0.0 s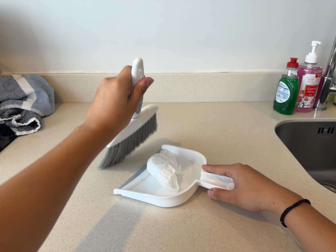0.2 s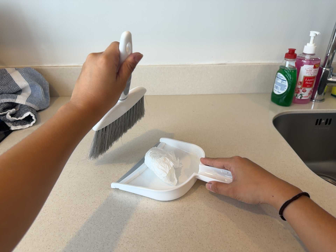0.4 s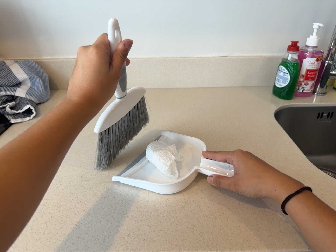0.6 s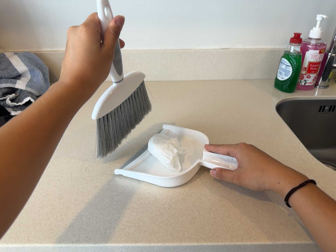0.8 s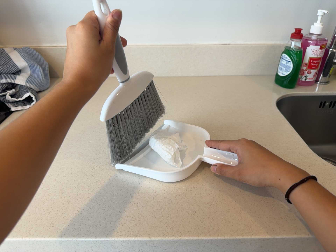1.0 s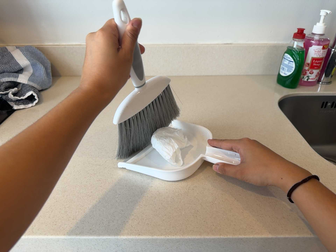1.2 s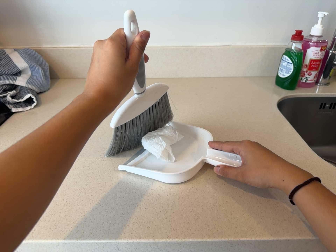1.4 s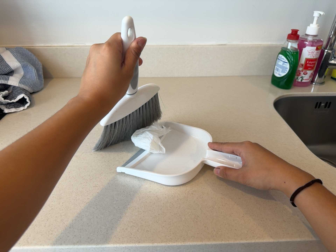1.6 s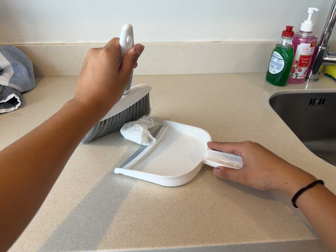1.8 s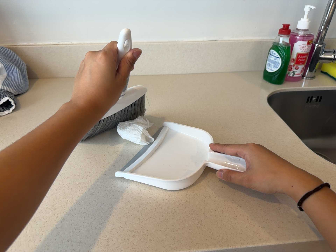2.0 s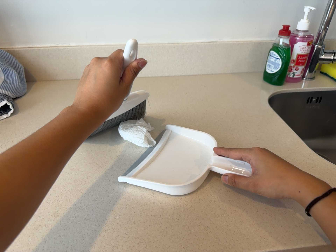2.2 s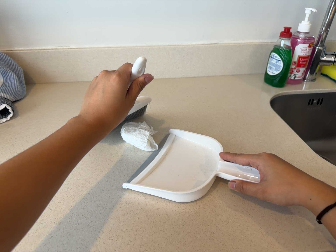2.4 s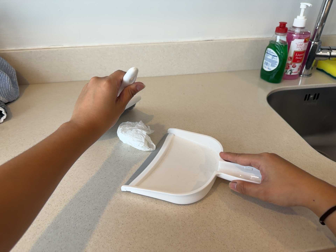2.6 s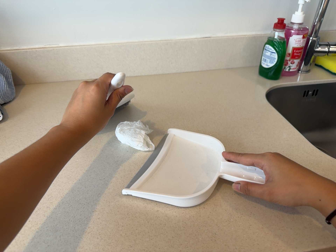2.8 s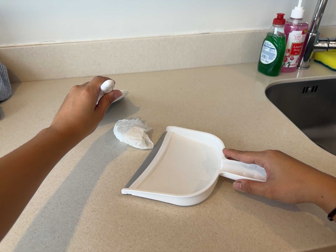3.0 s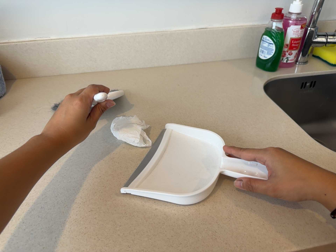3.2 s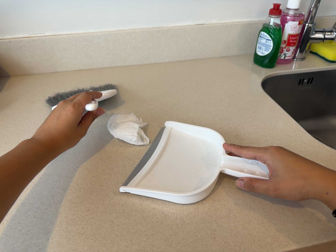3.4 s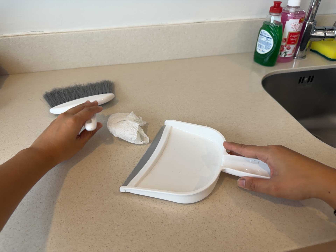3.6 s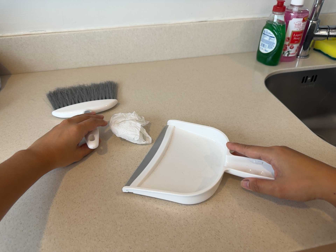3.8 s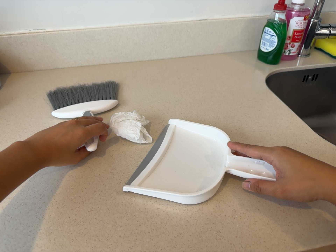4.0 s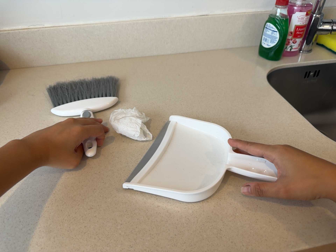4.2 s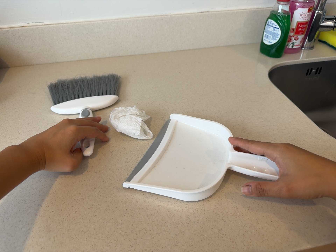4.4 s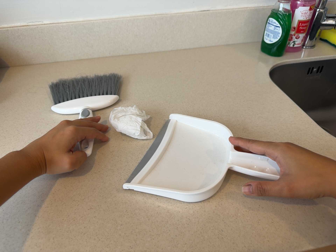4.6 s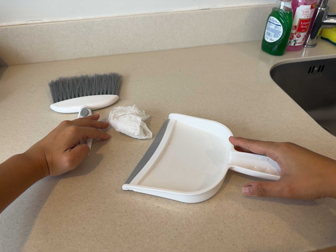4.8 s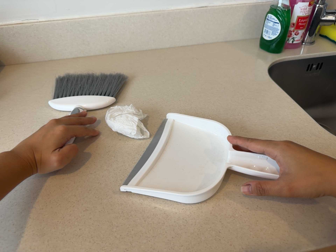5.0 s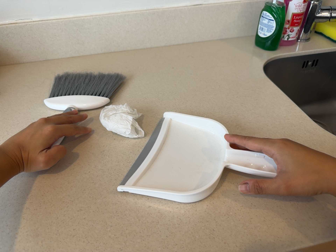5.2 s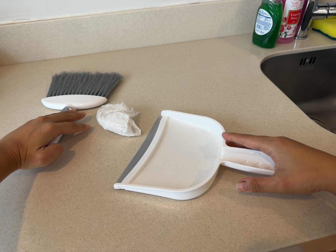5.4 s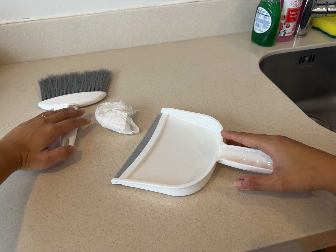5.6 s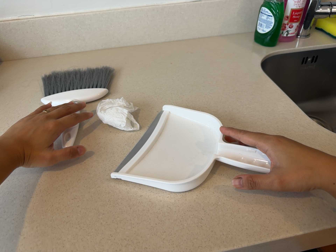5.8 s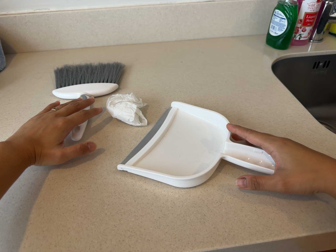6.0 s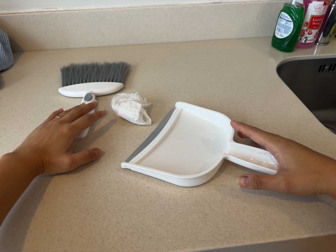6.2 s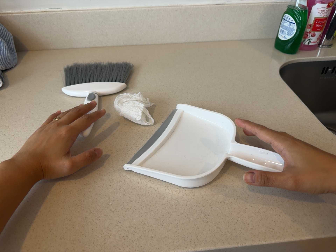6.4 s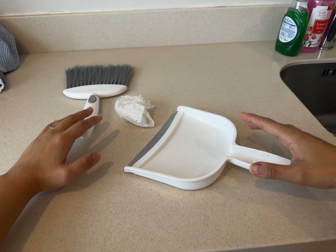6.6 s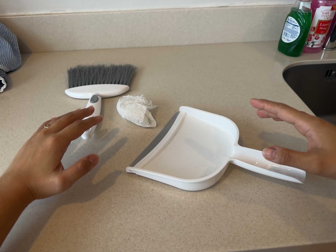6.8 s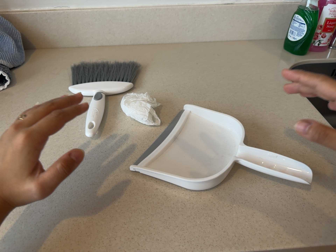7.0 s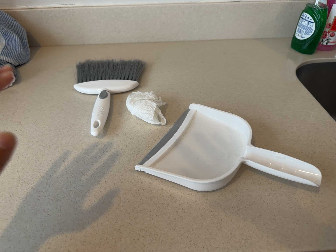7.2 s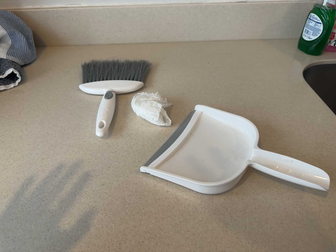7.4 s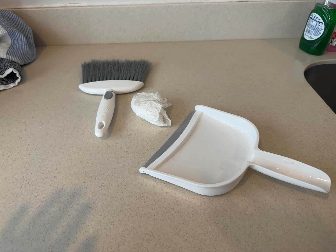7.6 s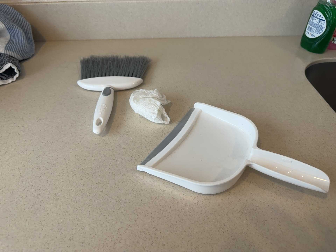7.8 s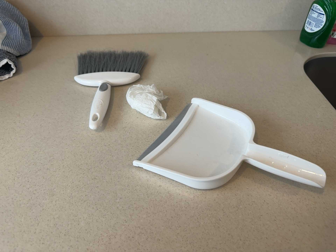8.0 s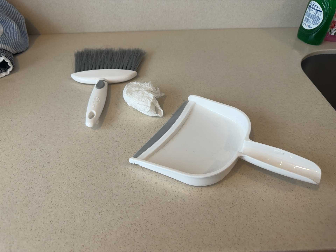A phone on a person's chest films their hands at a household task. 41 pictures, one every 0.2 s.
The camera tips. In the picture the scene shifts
upward.
0.0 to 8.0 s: The camera travels forward, about 12 cm, so what stands in front looms larger. Its aim tips toward the bottom of its view by about 15 degrees, and the scene shifts upward.
The film runs backward here.
